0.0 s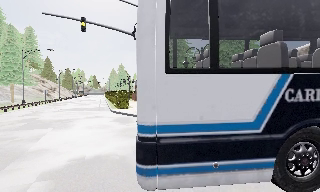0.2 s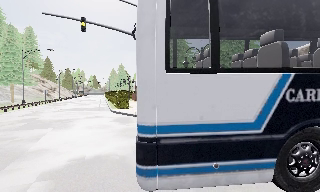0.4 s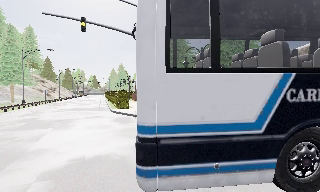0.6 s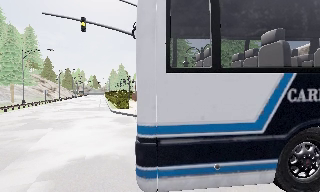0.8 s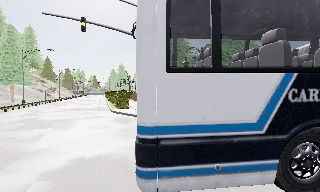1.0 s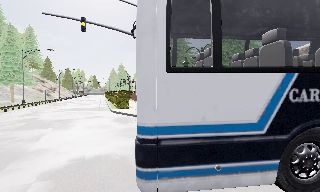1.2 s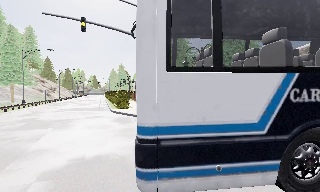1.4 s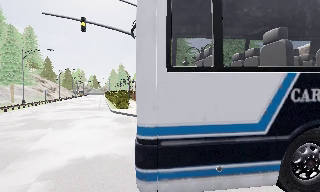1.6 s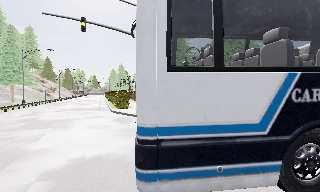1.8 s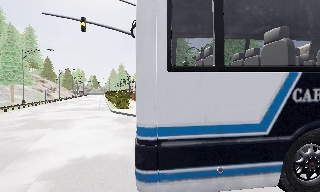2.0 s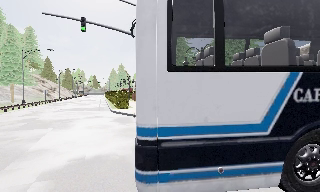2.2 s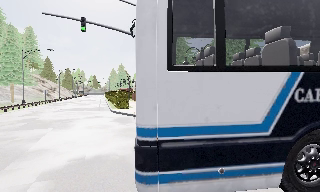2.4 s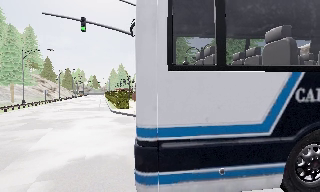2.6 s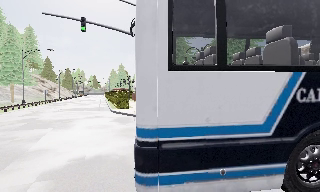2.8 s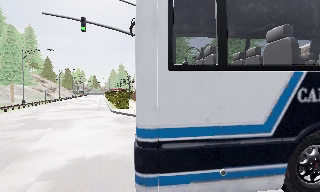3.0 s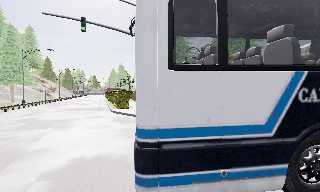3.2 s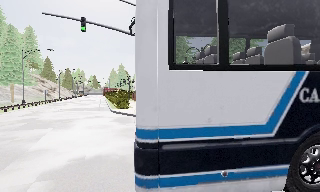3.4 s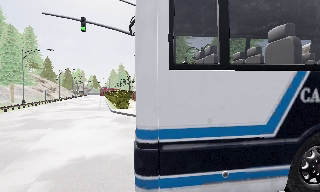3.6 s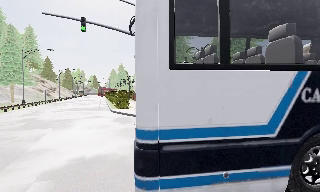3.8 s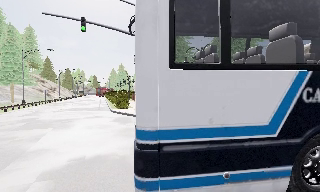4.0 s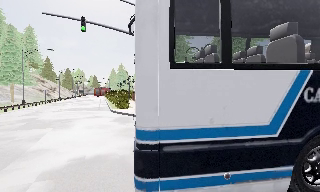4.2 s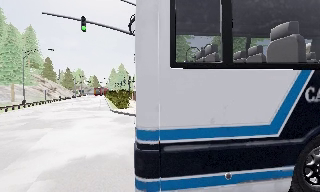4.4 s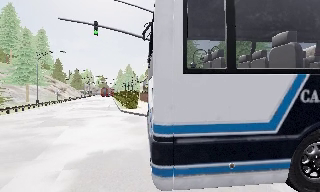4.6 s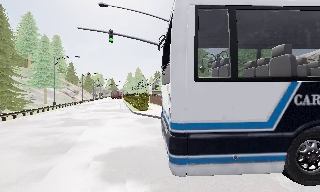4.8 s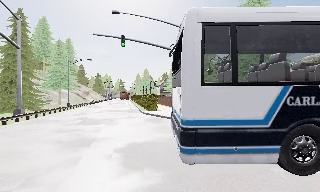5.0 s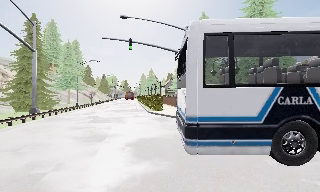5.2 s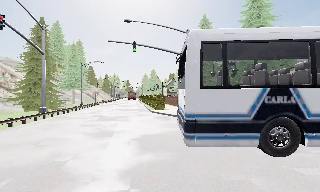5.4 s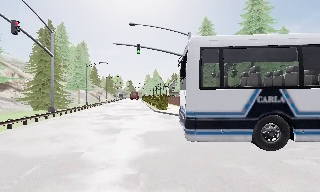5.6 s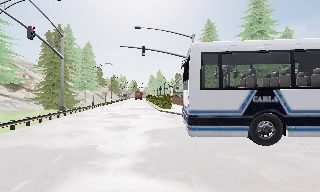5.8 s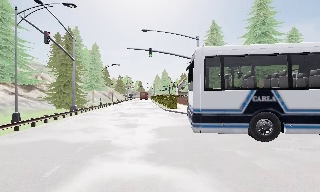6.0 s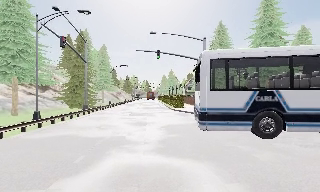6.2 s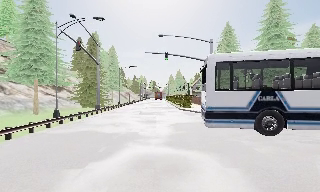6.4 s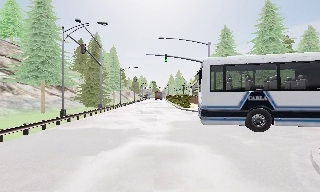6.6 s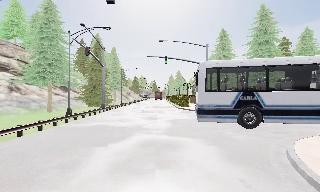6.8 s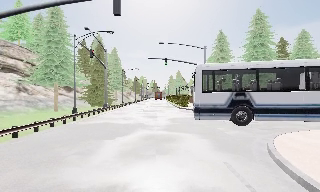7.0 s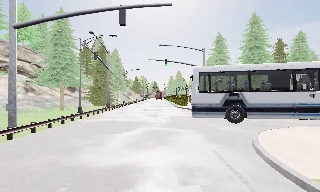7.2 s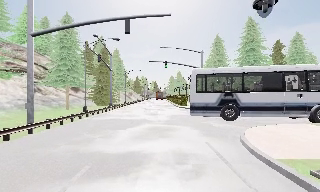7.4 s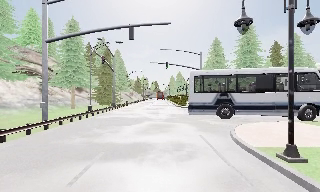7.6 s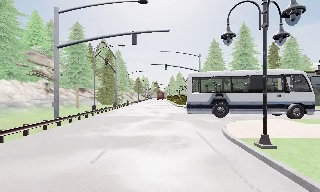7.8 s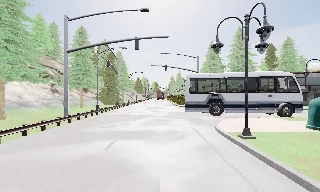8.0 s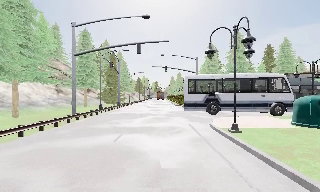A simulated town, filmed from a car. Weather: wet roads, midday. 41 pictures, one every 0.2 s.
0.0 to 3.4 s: The camera keeps its place and its aim.
3.4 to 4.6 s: The camera travels backward, about 1 m, so what stands in front gets smaller. It gains speed.
4.6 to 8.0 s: The camera pans to its left, which is counterclockwise from overhead, by about 15 degrees. It travels backward, about 14 m, so what stands in front gets smaller.
The film runs backward here.
